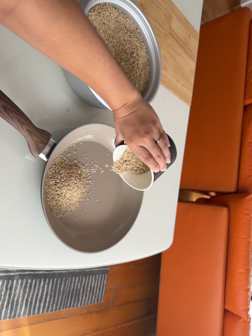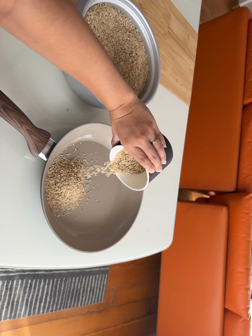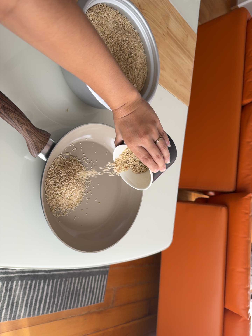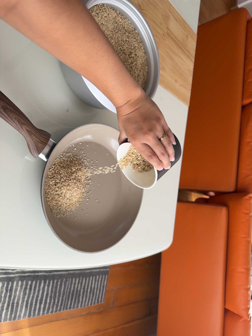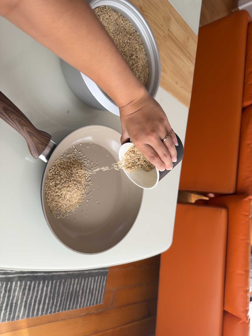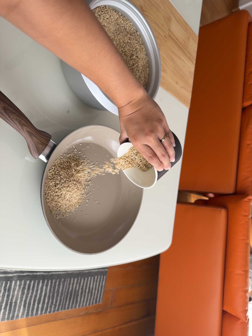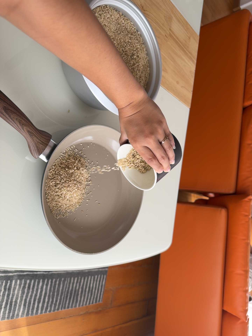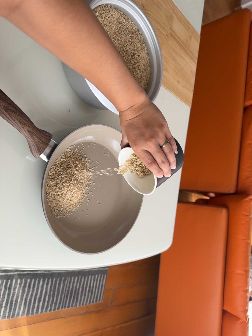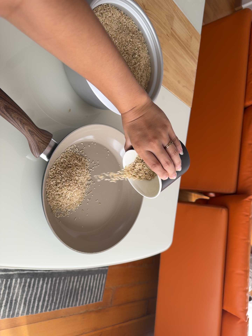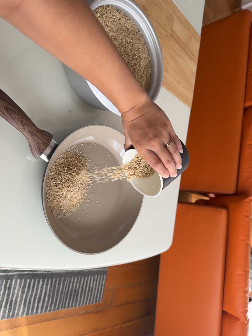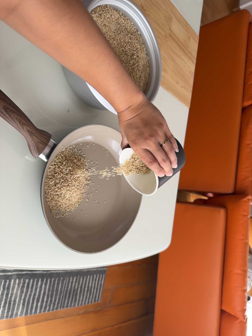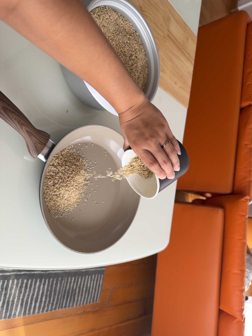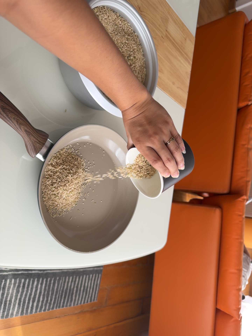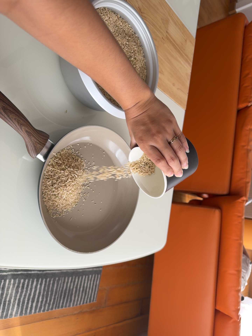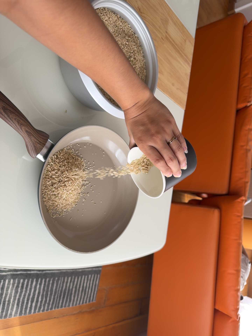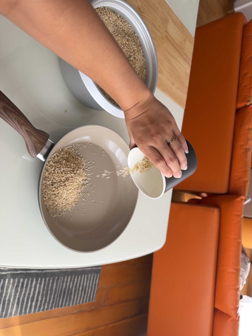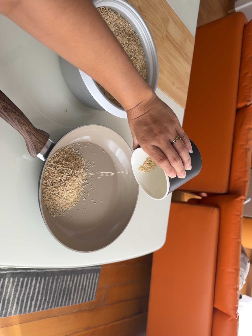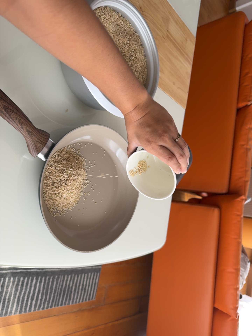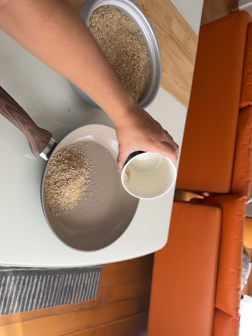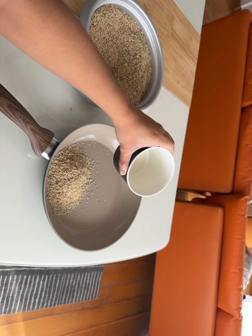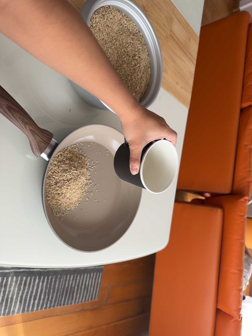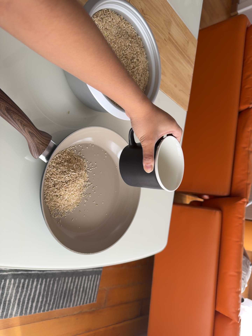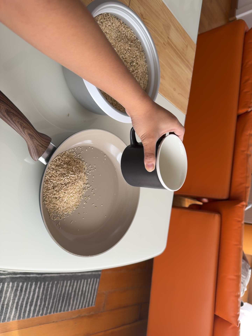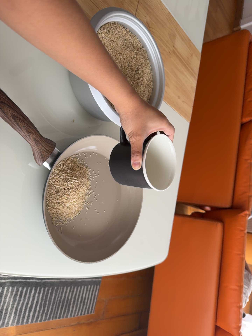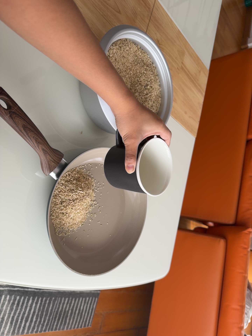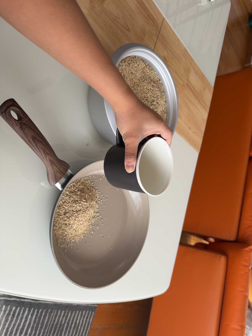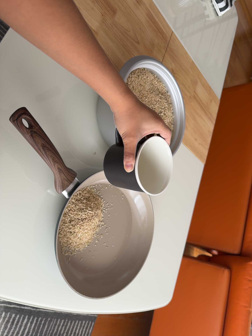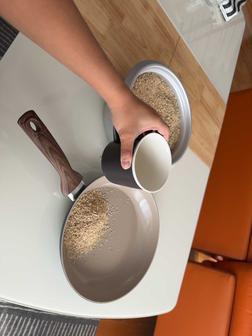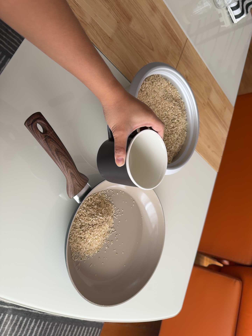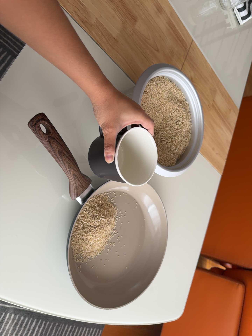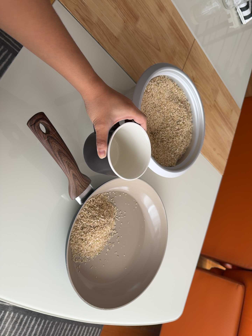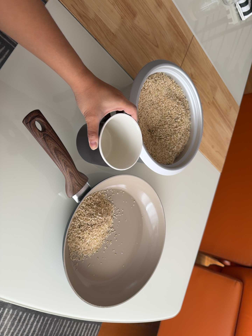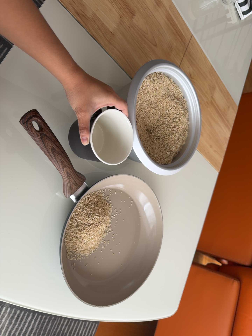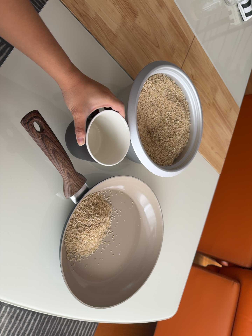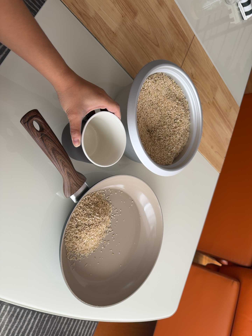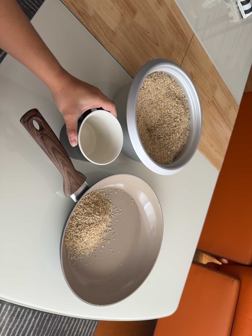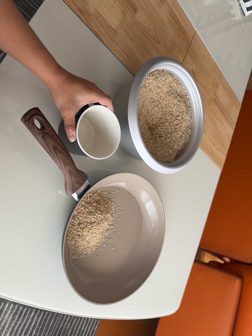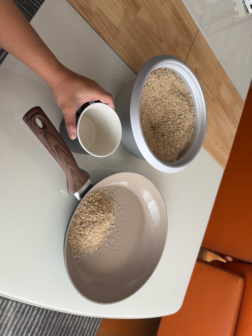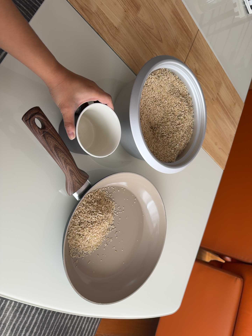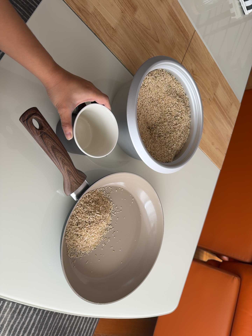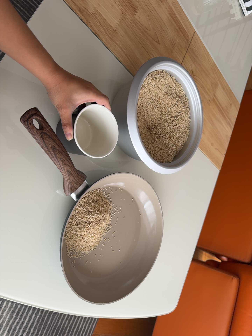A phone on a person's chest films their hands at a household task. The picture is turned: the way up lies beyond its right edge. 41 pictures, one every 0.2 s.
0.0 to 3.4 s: The camera keeps its place and its aim.
3.4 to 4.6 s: The camera shifts only a little, or ends up much as it began.
4.6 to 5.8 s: The camera's aim tips toward the top of its view by about 10 degrees, and the scene shifts downward. It rolls about its line of sight by about 10 degrees, and the scene rotates clockwise.
5.8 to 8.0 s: The camera shifts only a little, or ends up much as it began.
The film runs forward here.
